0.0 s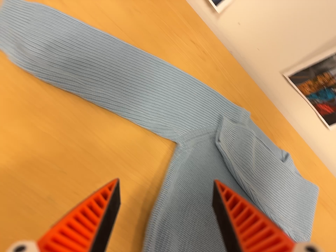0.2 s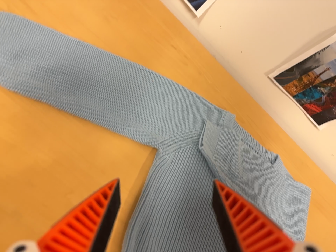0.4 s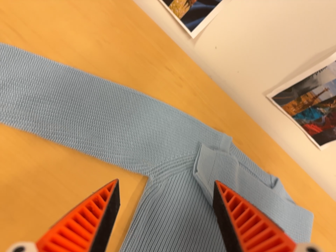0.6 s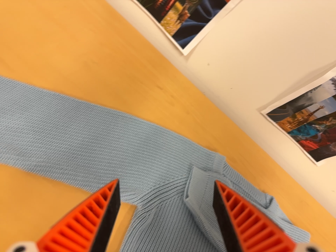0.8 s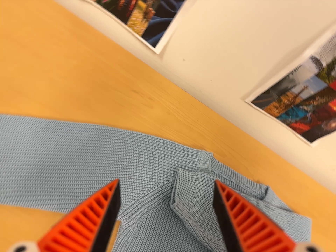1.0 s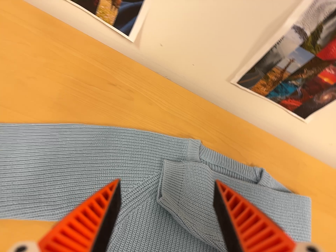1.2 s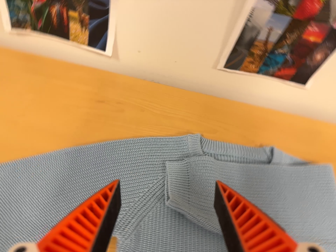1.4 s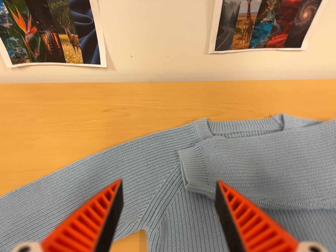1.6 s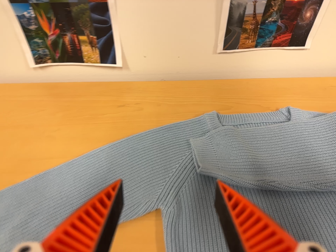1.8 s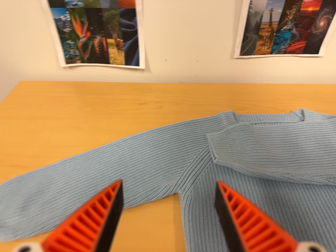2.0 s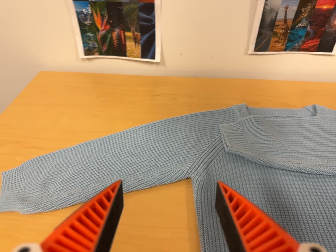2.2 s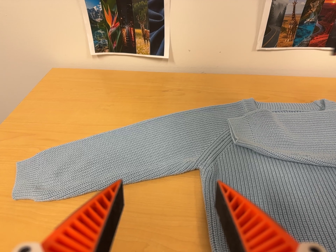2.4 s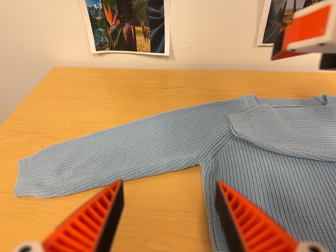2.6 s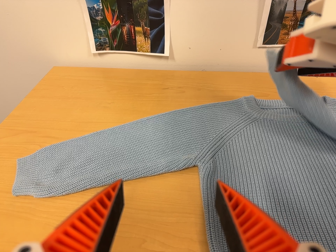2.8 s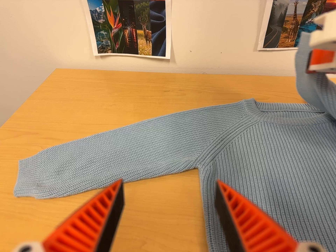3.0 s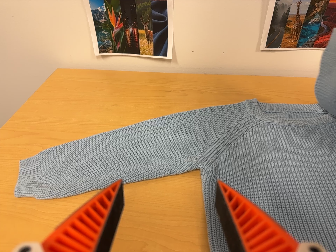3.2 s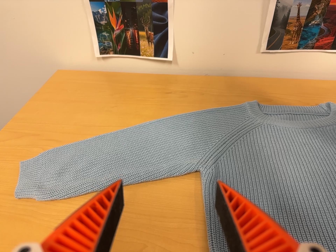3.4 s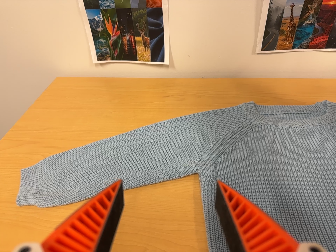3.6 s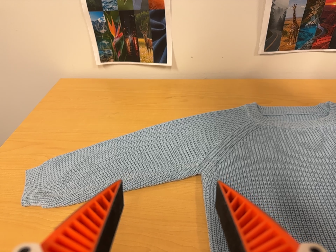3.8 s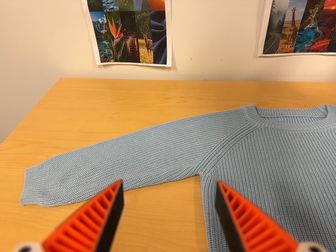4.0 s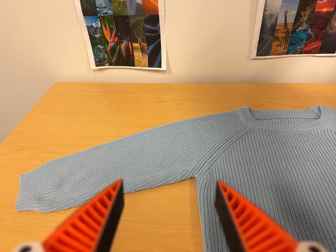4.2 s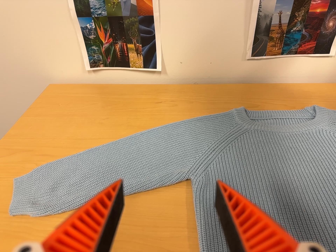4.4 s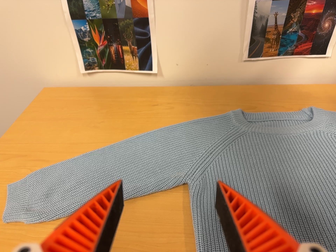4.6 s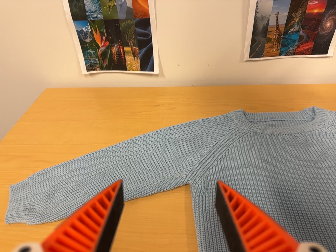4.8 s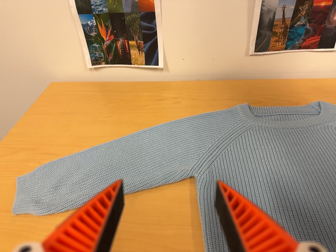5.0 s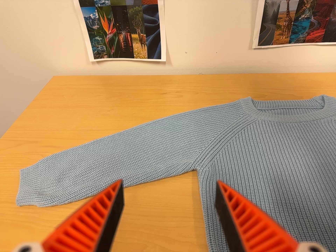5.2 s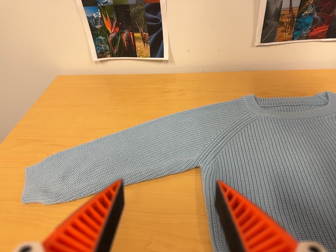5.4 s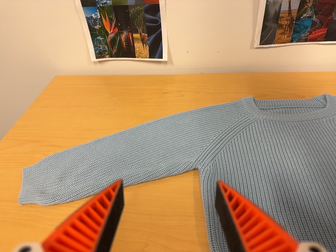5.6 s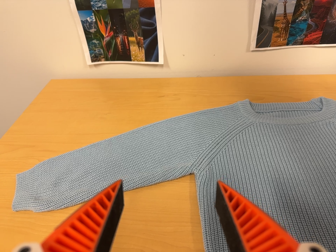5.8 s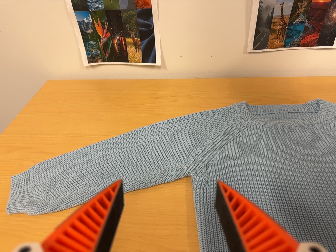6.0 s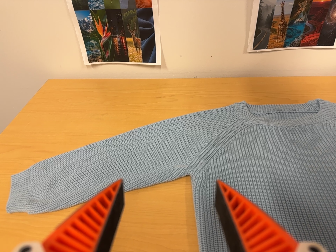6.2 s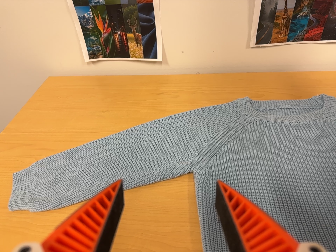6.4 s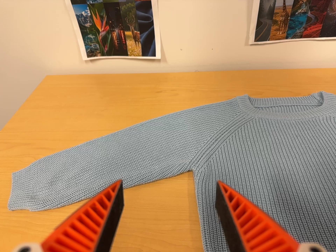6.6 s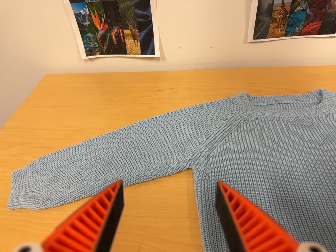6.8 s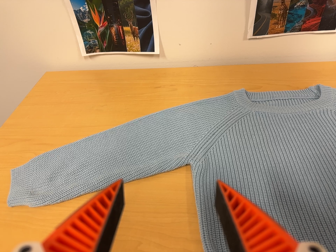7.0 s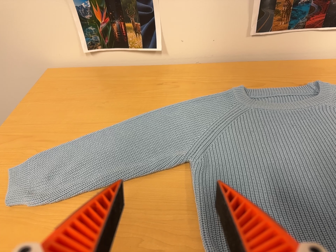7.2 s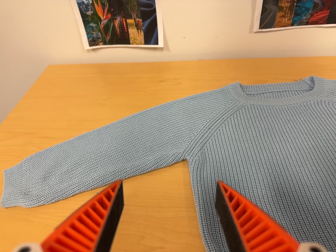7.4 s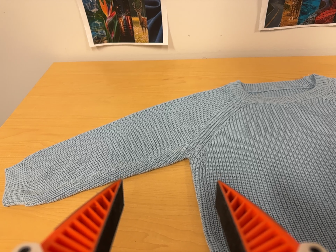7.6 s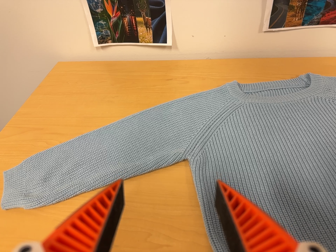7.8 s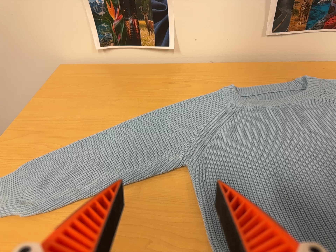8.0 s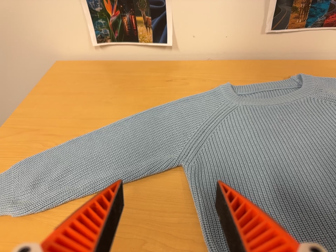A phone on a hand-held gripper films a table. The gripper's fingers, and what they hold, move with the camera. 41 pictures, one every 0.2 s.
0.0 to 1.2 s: The camera travels to its right, about 22 cm, so close, fixed things drift to the left. It rolls about its line of sight by about 30 degrees, and the scene rotates counterclockwise.
1.2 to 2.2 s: The camera swings to its left by about 10 degrees, and the scene slides to the right. It travels toward the bottom of its view and backward, about 18 cm. Its aim tips toward the top of its view by about 10 degrees. It rolls about its line of sight by about 10 degrees, and the scene rotates counterclockwise.
2.2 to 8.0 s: The camera shifts only a little, or ends up much as it began.
The film runs backward here.
